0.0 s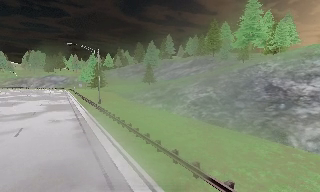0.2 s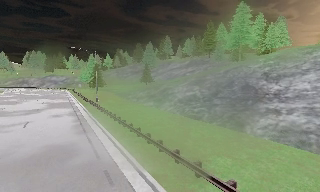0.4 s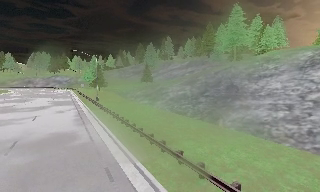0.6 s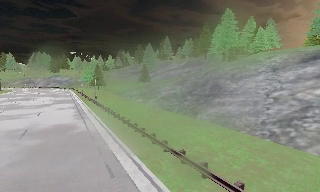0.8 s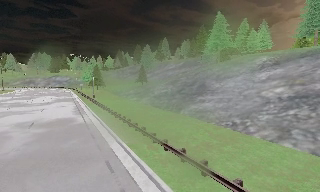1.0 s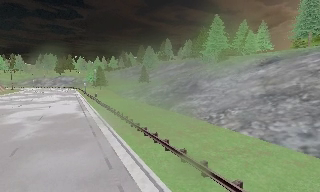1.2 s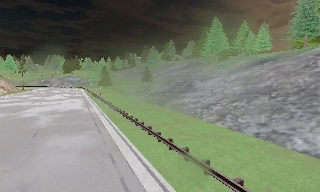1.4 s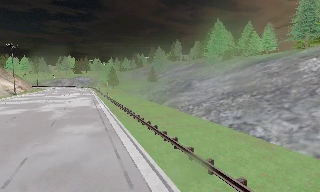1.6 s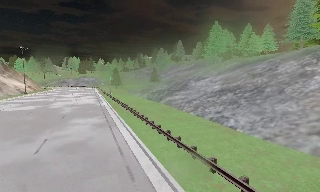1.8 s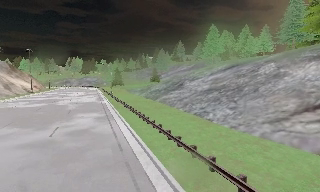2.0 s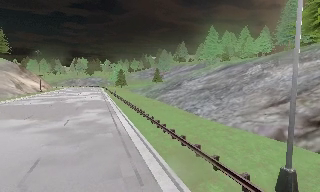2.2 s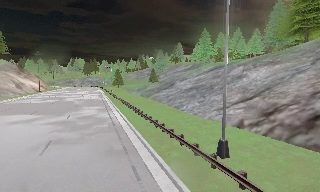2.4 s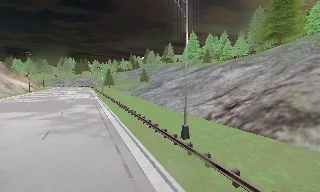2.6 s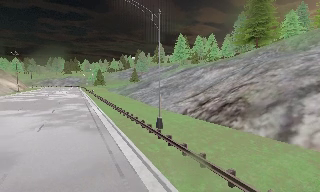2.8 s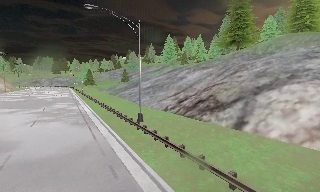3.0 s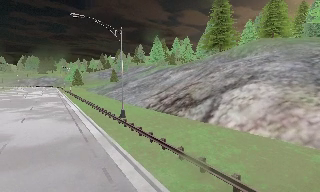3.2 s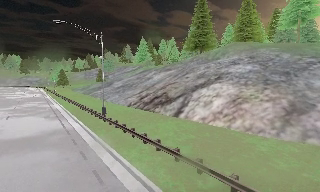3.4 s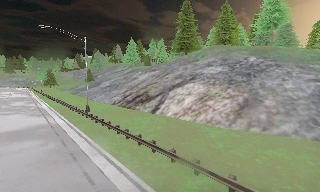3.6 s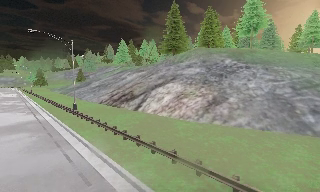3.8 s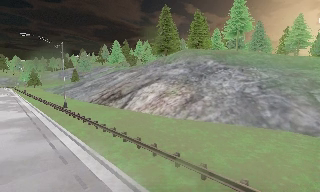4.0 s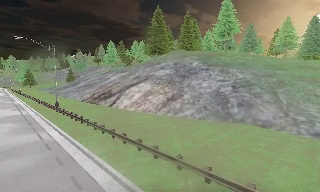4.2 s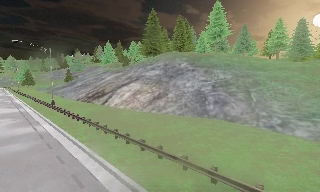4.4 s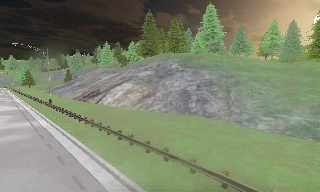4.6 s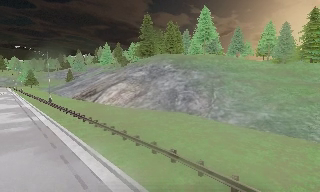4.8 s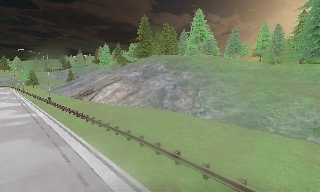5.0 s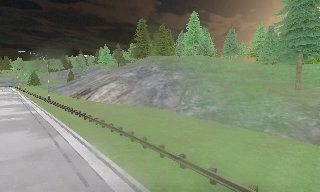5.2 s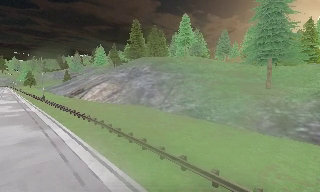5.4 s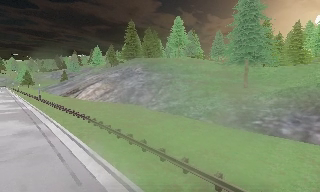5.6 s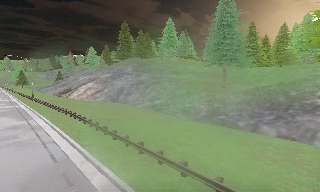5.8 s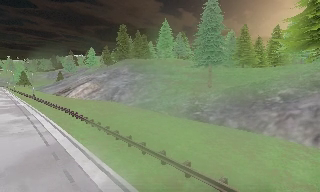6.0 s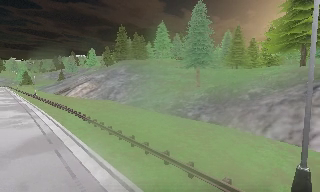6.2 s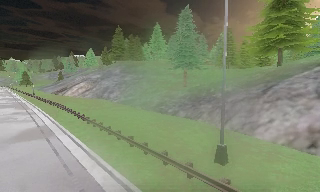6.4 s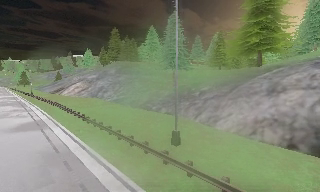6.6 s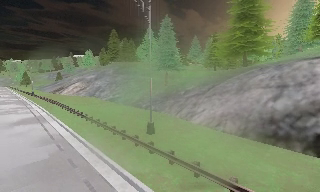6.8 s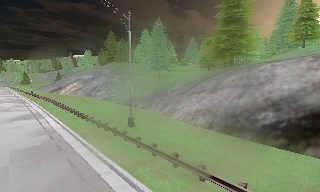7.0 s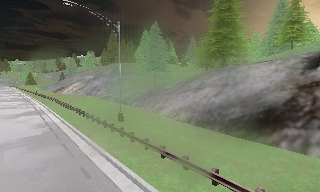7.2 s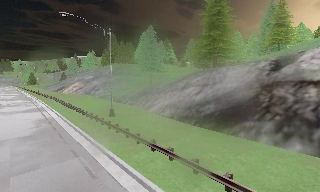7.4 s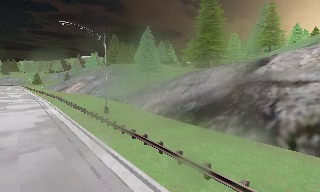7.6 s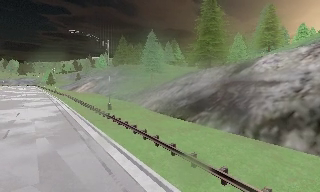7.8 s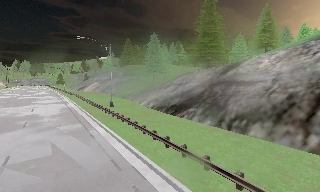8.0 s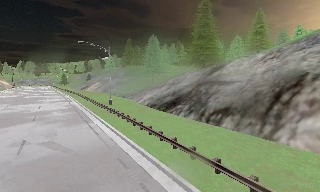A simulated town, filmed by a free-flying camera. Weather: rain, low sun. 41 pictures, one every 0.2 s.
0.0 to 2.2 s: The camera travels backward and to its right, about 25 m, so what stands in front gets smaller.
2.2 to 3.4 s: The camera swings to its right by about 20 degrees, and the scene slides to the left. It travels backward and to its right, about 12 m, so what stands in front gets smaller.
3.4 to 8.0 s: The camera travels backward and to its right, about 45 m, so what stands in front gets smaller.
The film runs backward here.
